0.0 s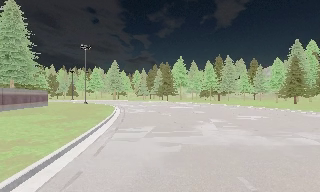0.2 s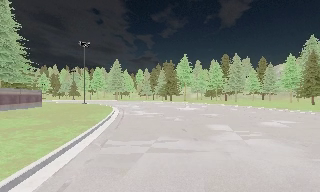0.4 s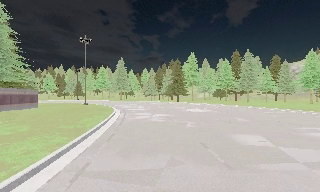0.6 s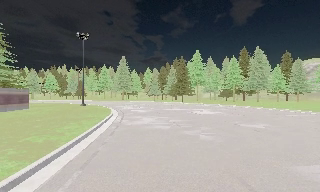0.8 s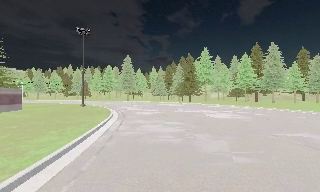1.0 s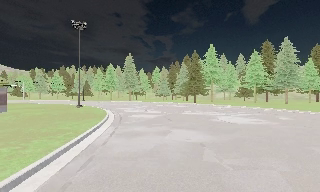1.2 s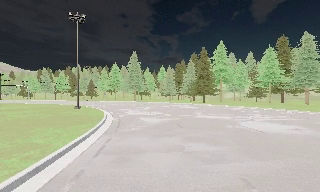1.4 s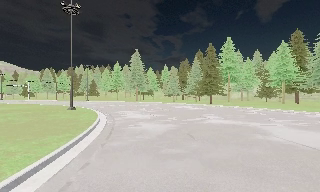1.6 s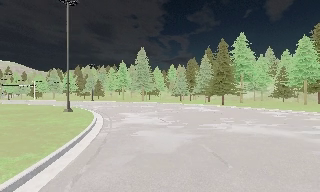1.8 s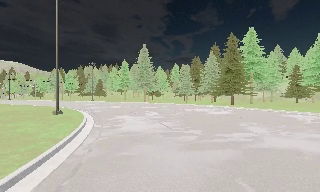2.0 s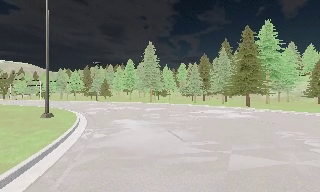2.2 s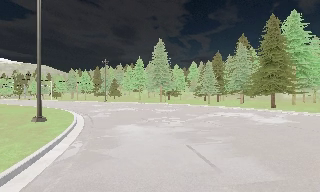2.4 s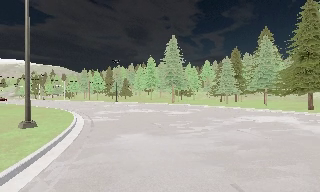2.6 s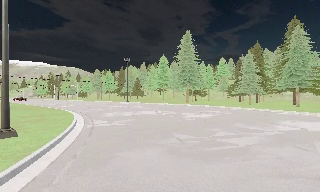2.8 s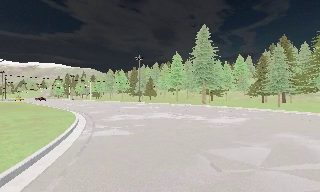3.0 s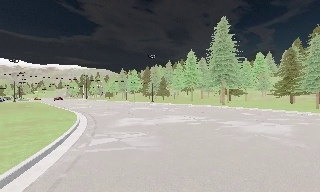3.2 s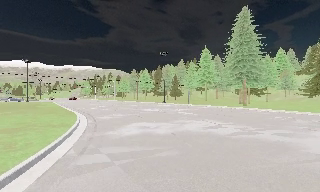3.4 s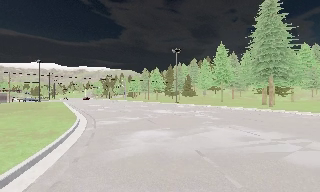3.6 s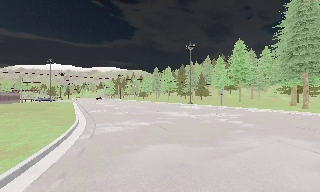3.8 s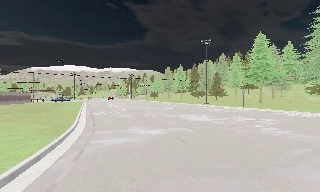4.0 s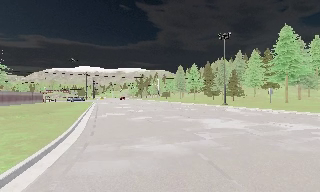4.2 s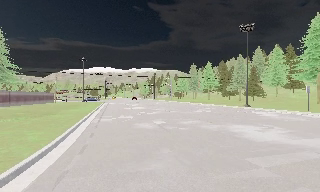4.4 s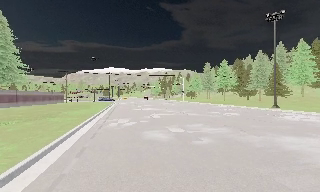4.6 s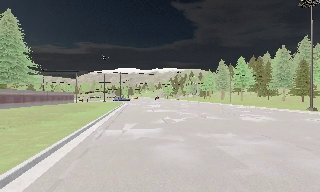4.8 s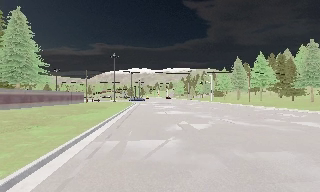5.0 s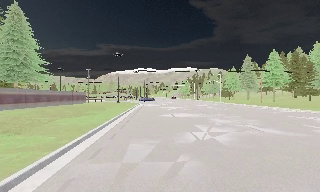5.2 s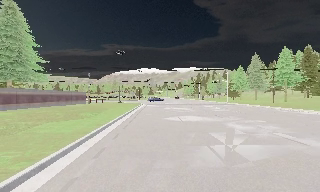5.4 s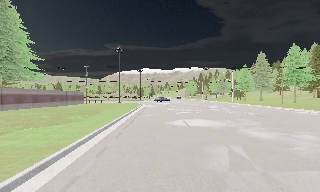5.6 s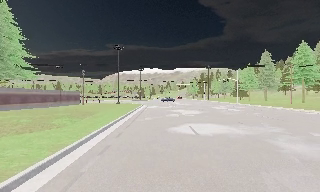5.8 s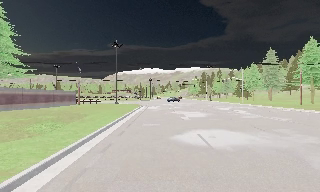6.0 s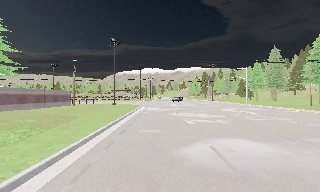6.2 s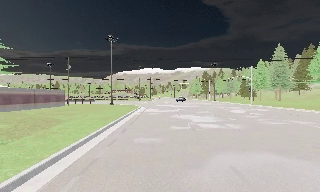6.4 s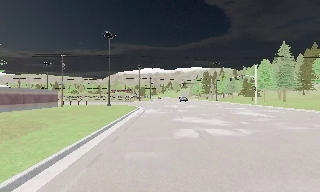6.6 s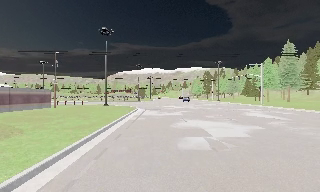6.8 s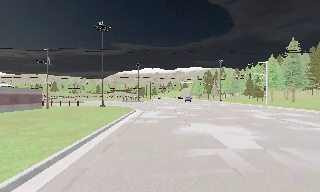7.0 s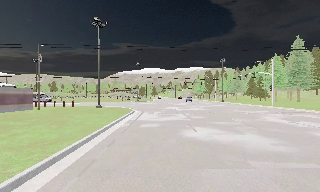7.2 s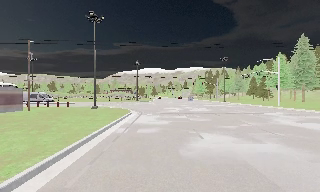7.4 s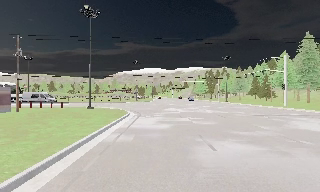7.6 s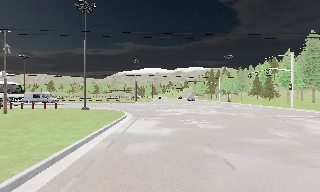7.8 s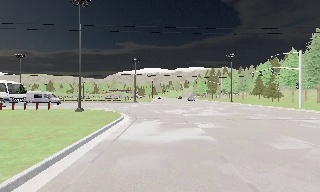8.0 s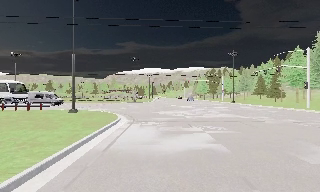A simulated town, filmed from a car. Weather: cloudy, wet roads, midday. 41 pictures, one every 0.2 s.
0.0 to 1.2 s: The camera travels forward, about 14 m, so what stands in front looms larger.
1.2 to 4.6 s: The camera swings to its left by about 60 degrees, and the scene slides to the right. It travels forward, about 40 m.
4.6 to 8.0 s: The camera travels forward, about 30 m, so what stands in front looms larger.
The film runs forward here.
